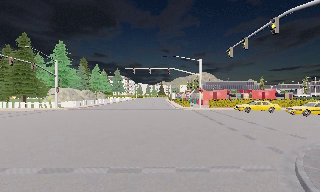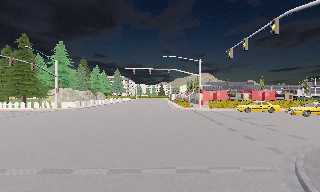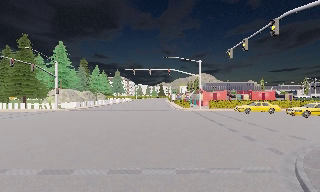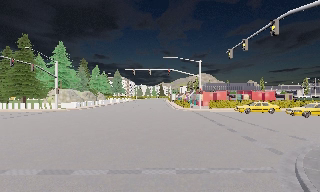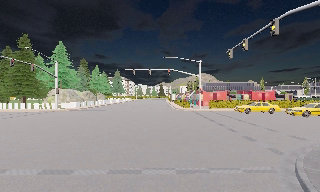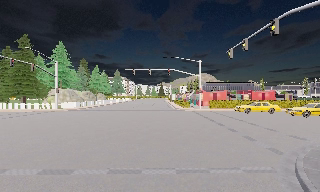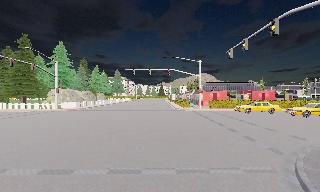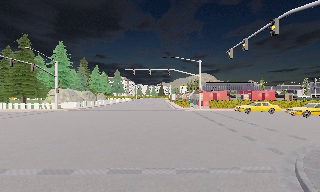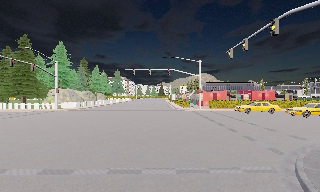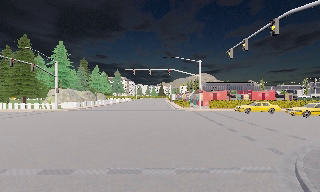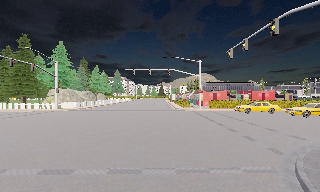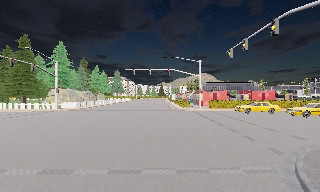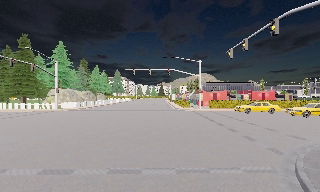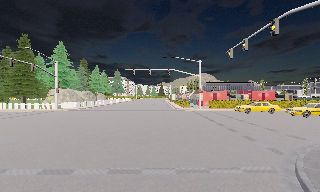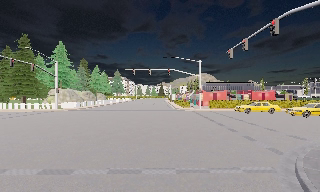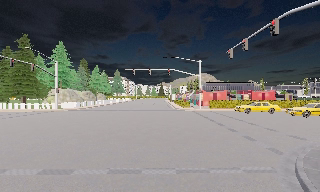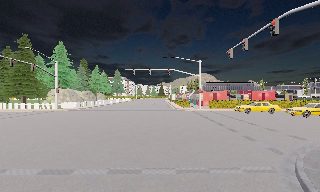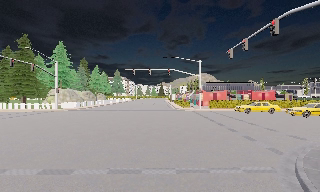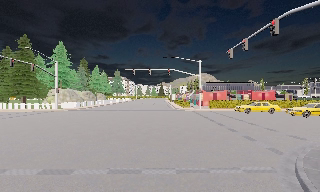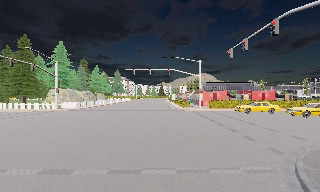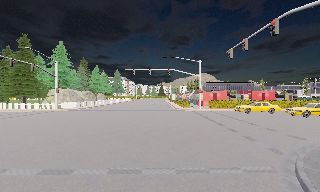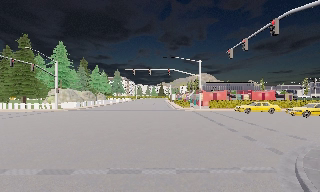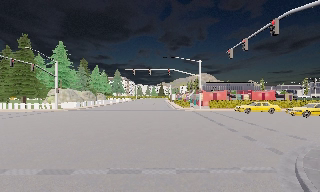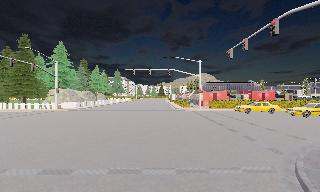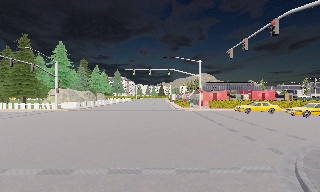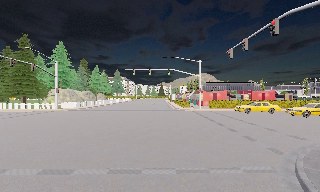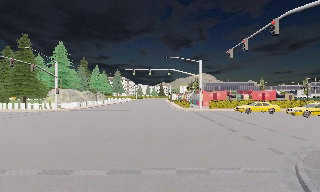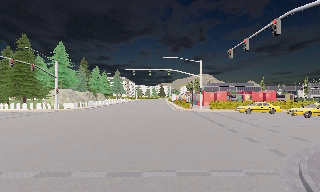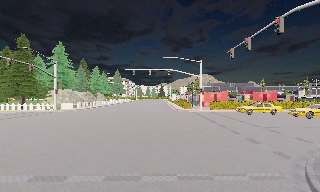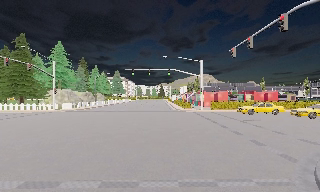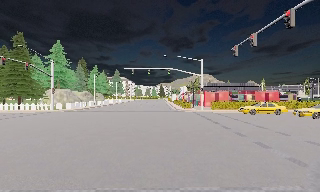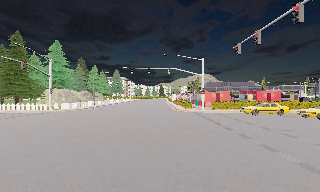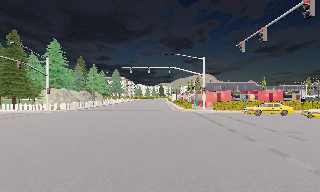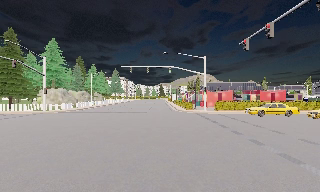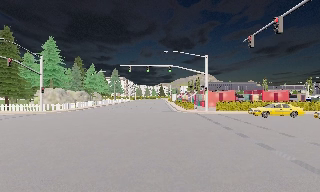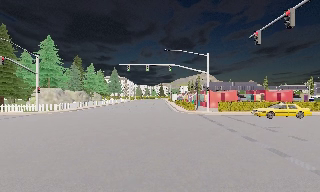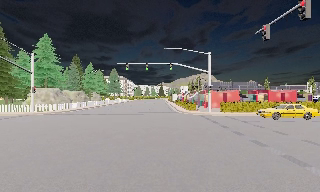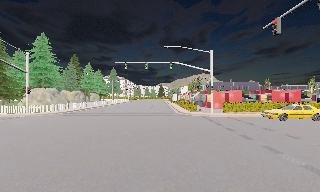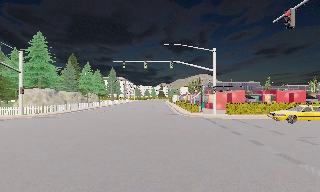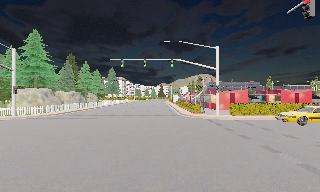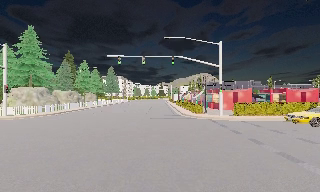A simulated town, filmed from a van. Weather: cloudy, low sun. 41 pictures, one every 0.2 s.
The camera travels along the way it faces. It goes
forward.
0.0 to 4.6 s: The camera keeps its place and its aim.
4.6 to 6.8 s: The camera travels forward, about 3.5 m, so what stands in front looms larger. It gains speed.
6.8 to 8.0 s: The camera travels forward, about 5 m, so what stands in front looms larger.
The film runs forward here.
